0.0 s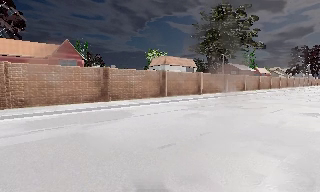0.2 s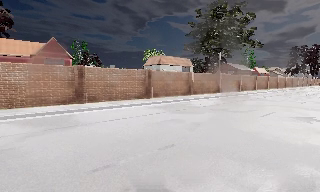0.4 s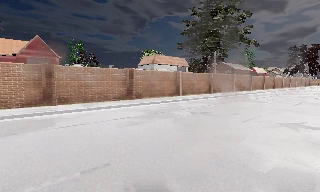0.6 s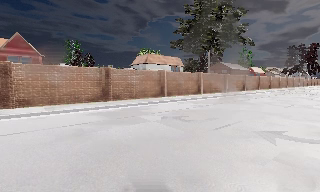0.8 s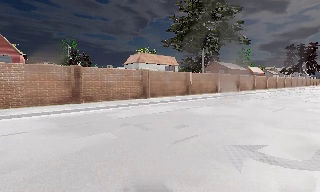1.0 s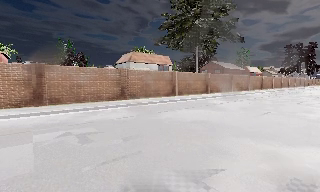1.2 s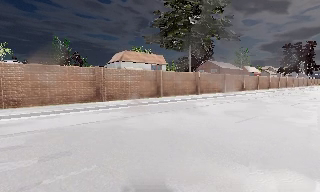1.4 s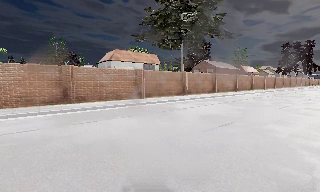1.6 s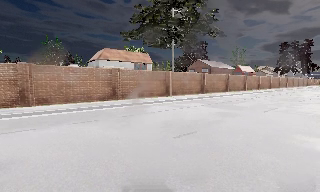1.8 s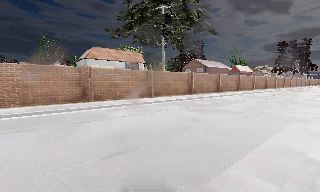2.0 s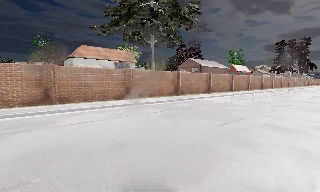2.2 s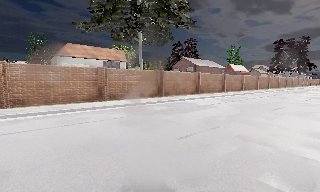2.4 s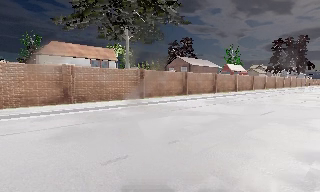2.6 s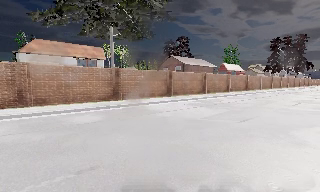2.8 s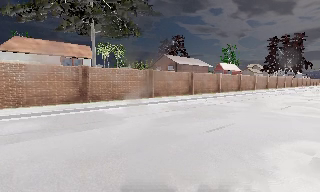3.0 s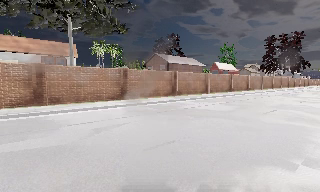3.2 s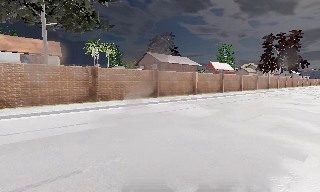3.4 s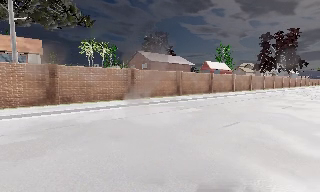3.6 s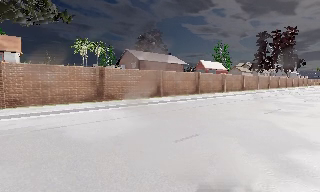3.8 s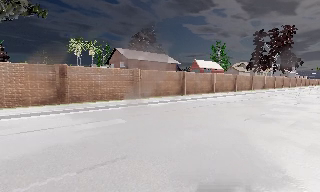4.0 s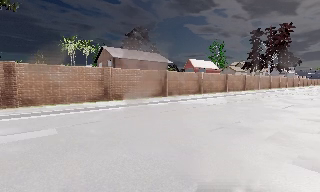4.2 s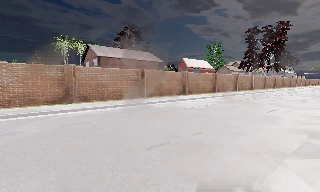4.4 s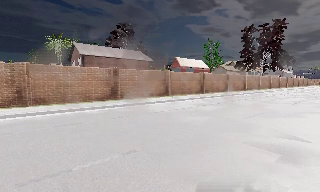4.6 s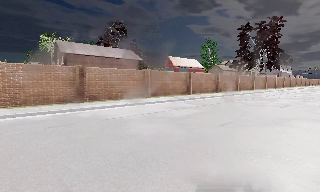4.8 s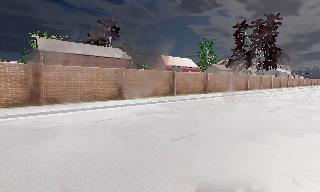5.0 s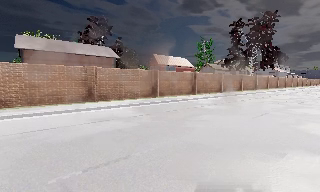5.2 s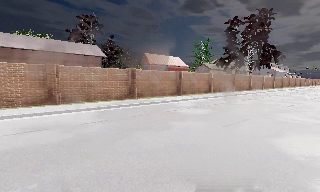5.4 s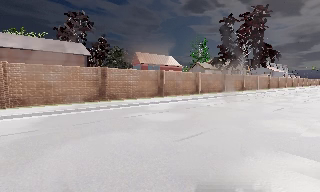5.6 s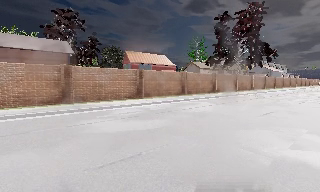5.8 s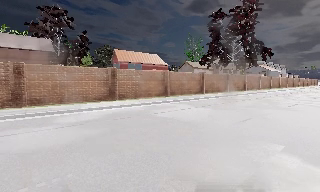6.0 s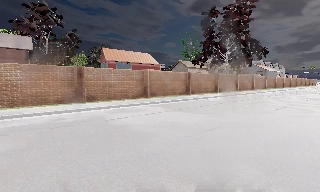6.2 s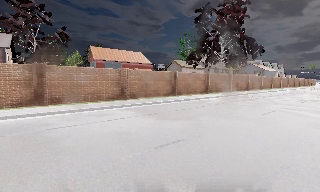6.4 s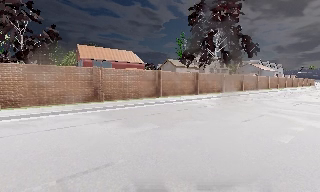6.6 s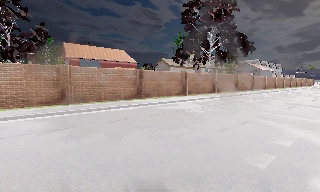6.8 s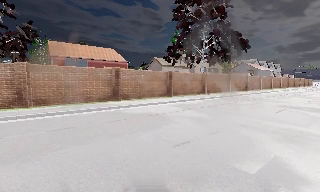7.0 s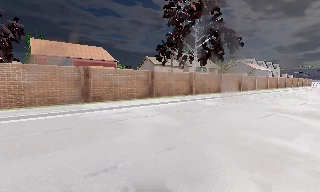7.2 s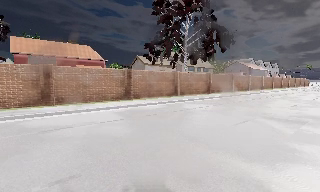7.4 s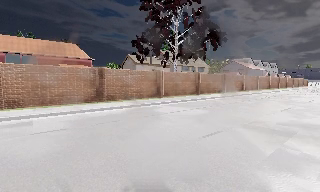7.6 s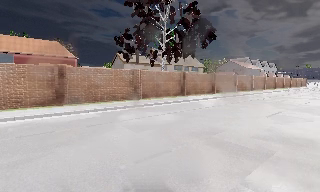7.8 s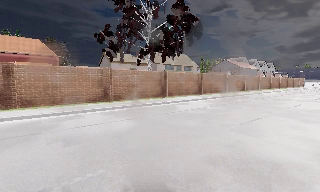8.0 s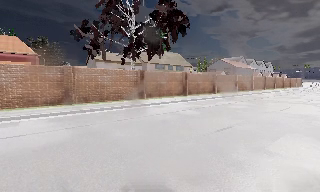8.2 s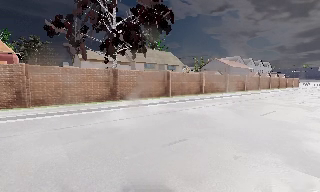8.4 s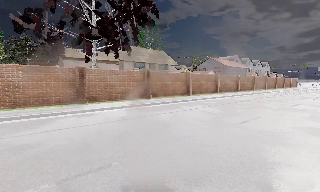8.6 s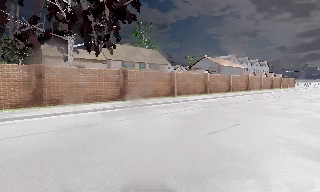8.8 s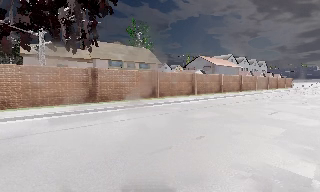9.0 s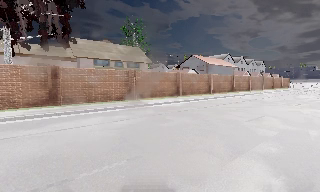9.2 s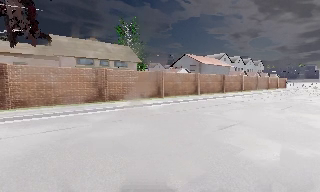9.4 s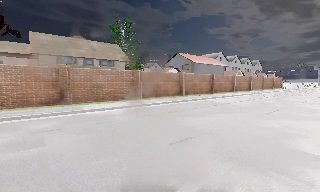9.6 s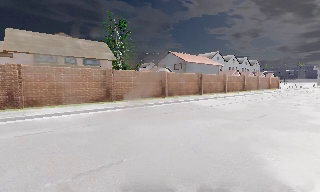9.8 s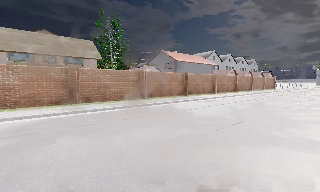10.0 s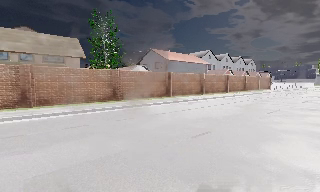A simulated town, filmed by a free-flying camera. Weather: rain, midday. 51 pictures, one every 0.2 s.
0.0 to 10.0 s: The camera travels to its right and forward, about 110 m, so close, fixed things drift to the left.
The film runs backward here.
